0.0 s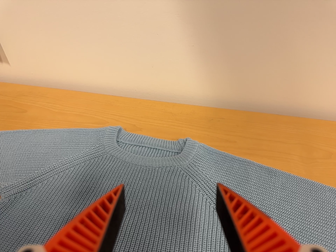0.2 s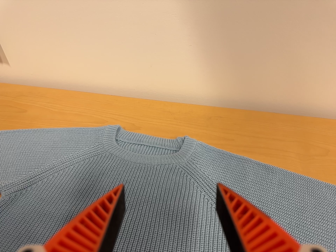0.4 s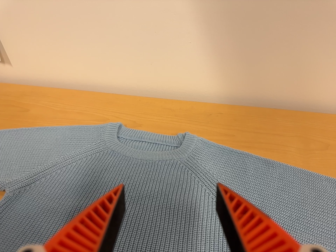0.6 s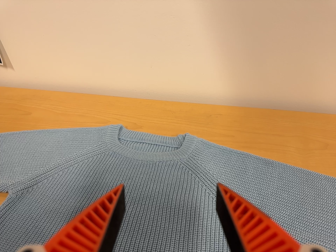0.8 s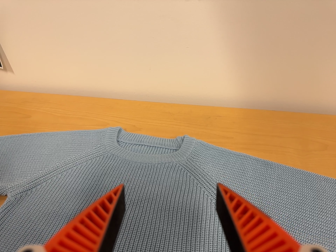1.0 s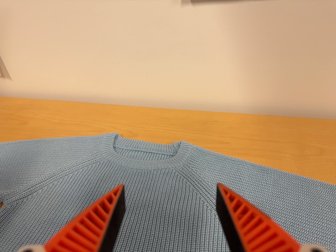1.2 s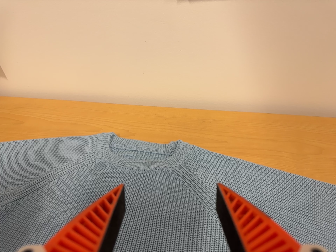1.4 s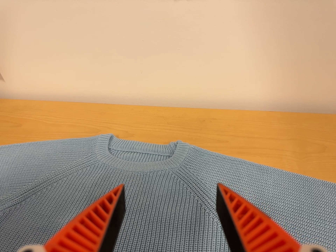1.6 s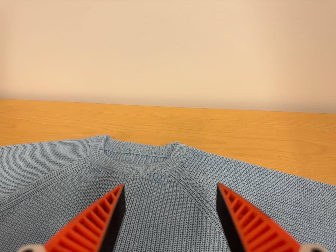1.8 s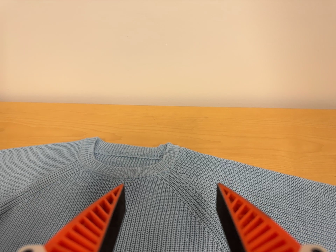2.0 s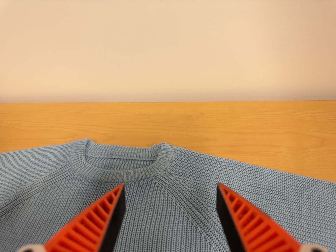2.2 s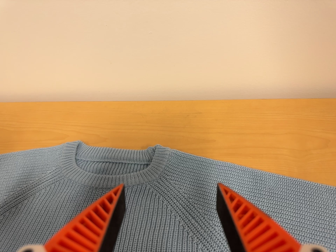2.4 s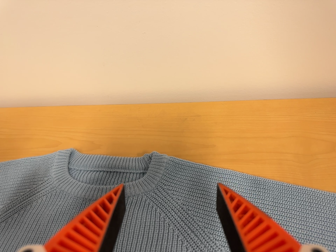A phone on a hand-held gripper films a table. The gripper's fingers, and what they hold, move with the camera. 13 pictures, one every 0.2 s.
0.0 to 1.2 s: The camera shifts only a little, or ends up much as it began.
1.2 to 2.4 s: The camera travels forward, toward the top of its view and to its right, about 14 cm, so what stands in front looms larger.
The film runs backward here.
